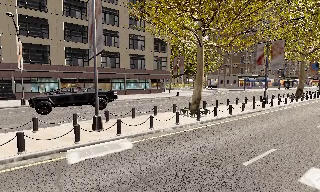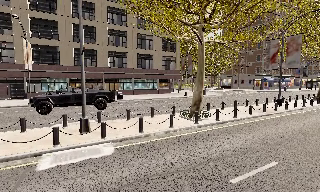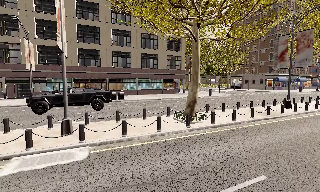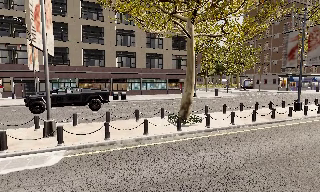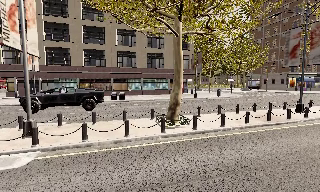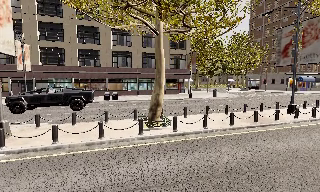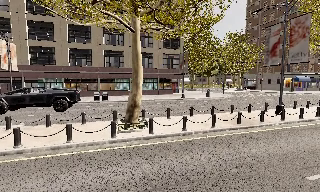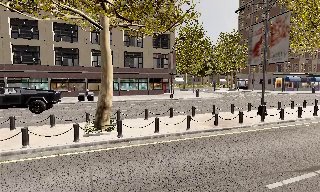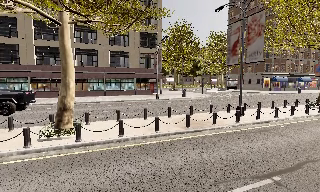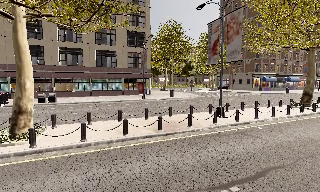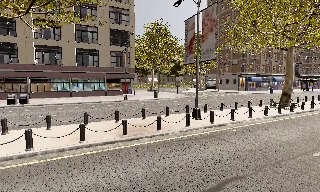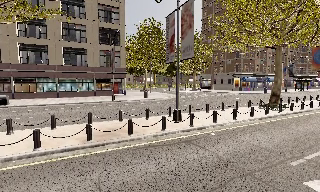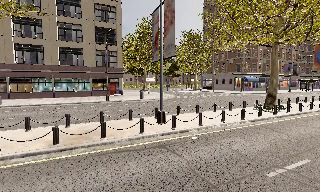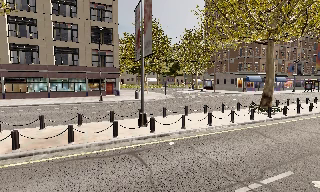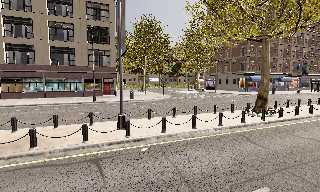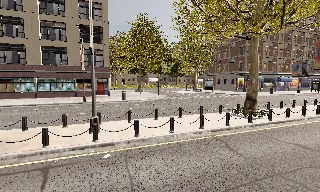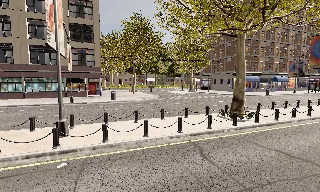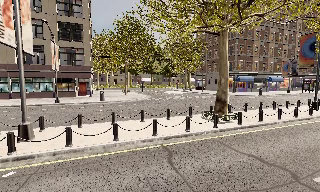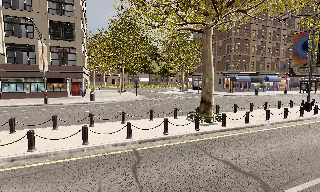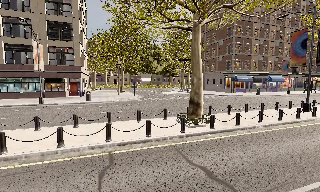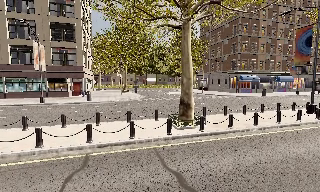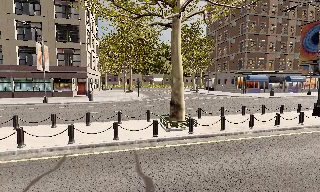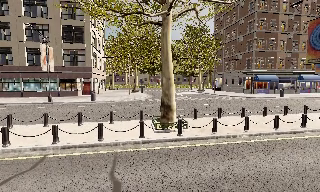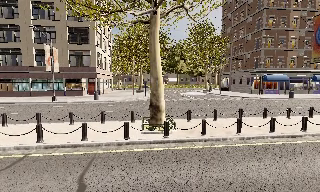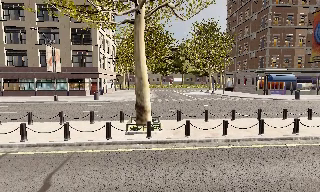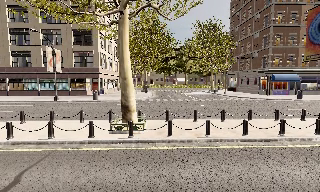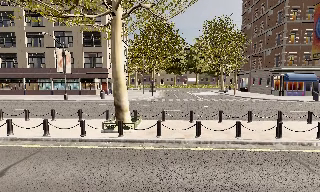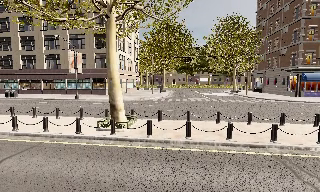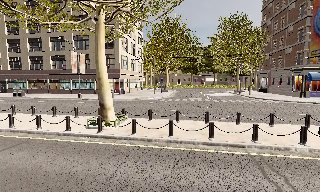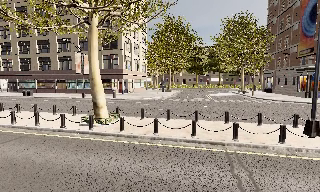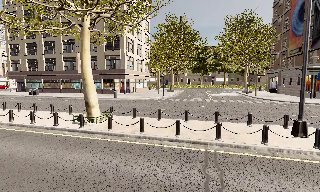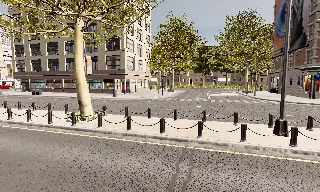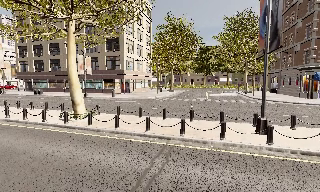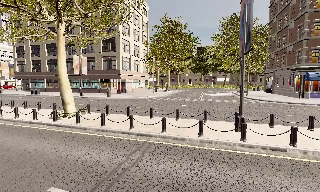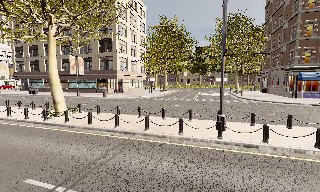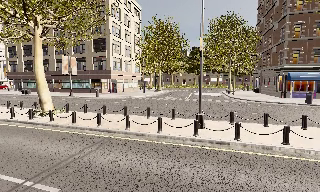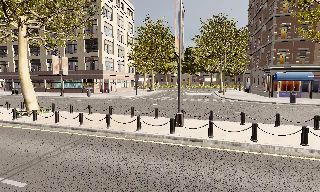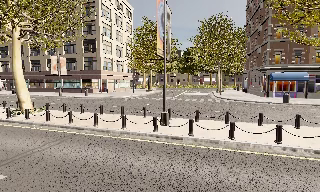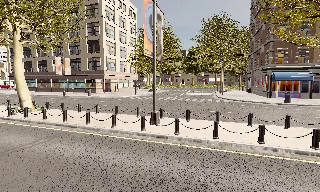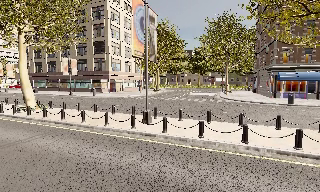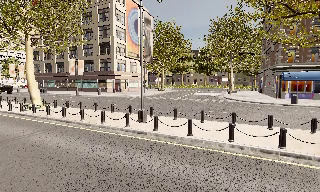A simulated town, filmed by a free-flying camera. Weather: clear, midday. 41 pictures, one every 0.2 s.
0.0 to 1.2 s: The camera pans to its left, which is counterclockwise from overhead, by about 15 degrees. It travels to its right, about 7 m, so close, fixed things drift to the left.
1.2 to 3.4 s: The camera travels to its right and forward, about 14 m, so close, fixed things drift to the left.
3.4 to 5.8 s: The camera pans to its left, which is counterclockwise from overhead, by about 35 degrees. It travels to its right, about 12 m.
5.8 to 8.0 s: The camera pans to its left, which is counterclockwise from overhead, by about 10 degrees. It travels to its right, about 10 m, so close, fixed things drift to the left.
The film runs forward here.
